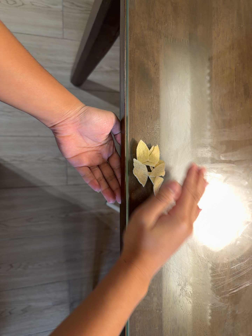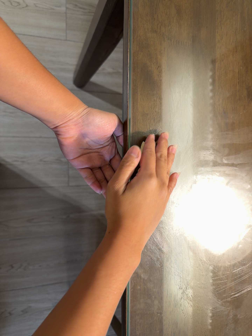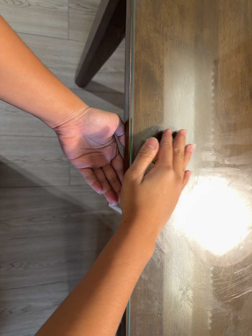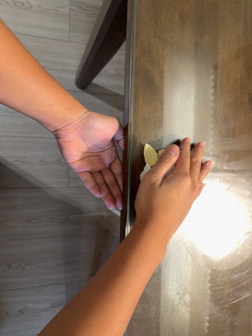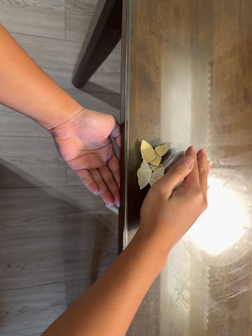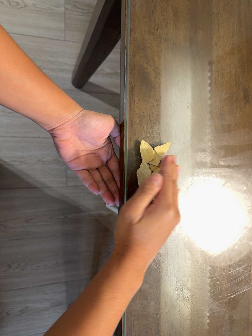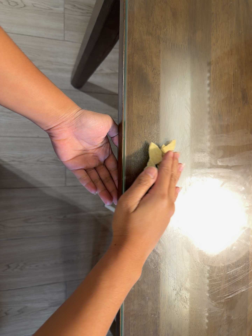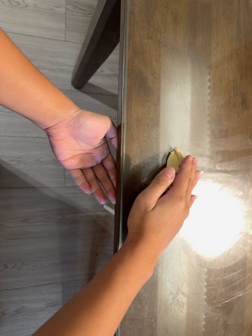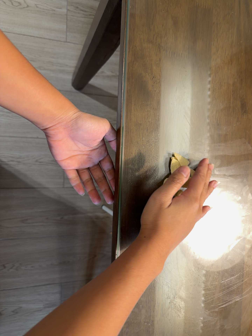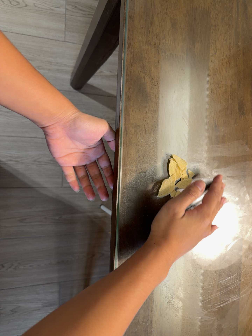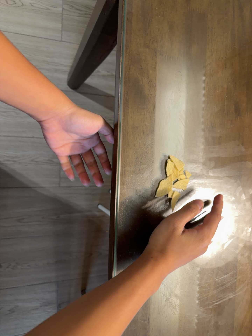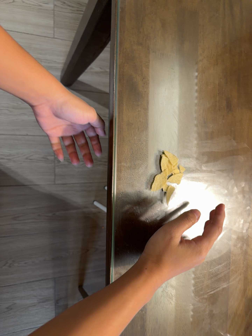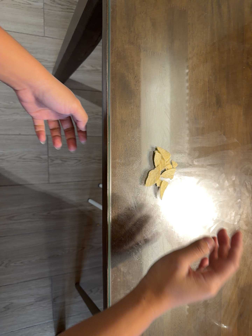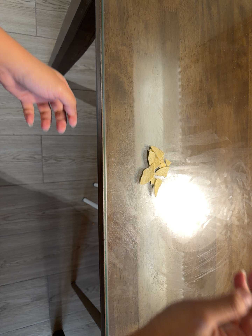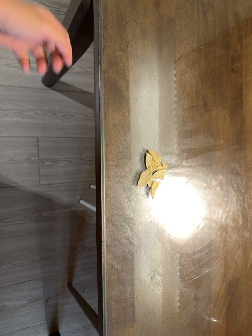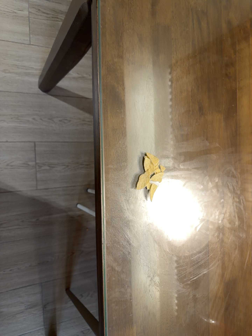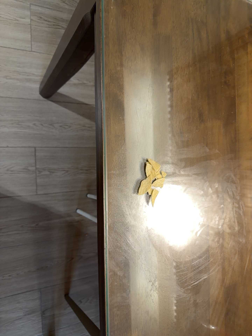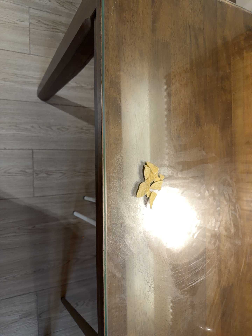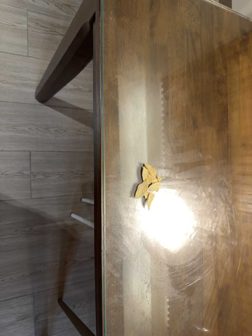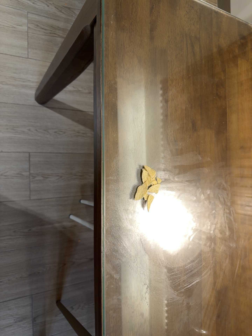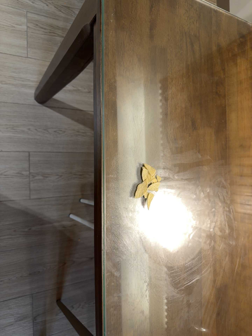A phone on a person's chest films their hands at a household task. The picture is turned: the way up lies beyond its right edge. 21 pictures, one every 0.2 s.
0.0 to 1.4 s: The camera keeps its place and its aim.
1.4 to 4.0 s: The camera pans to its right by about 10 degrees. It travels backward, about 8 cm, so what stands in front gets smaller.
The film runs backward here.
